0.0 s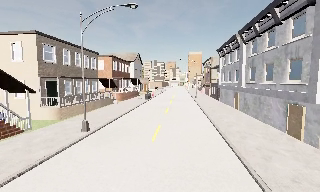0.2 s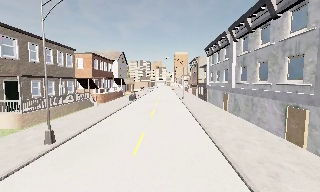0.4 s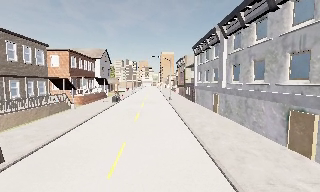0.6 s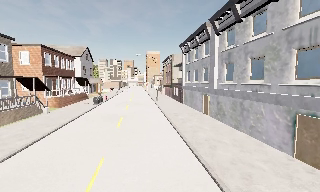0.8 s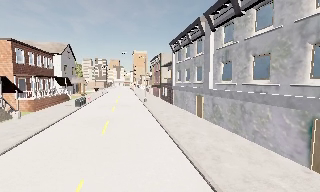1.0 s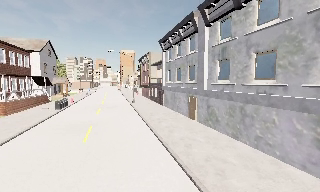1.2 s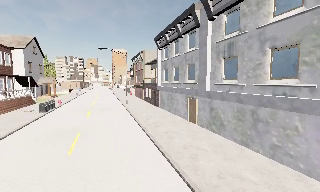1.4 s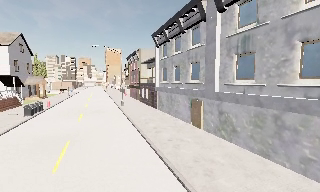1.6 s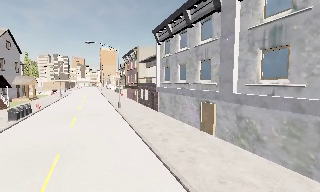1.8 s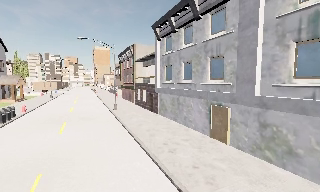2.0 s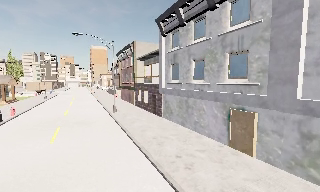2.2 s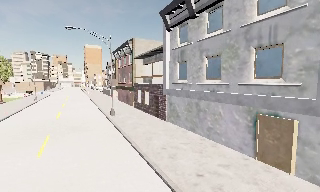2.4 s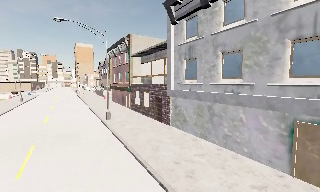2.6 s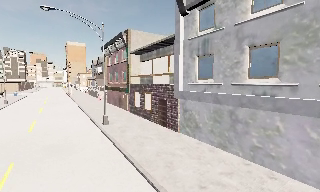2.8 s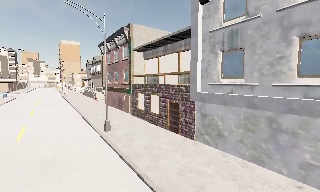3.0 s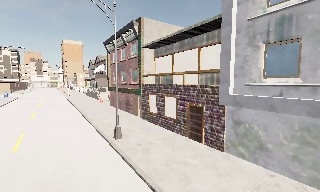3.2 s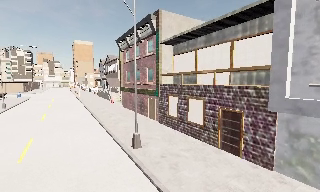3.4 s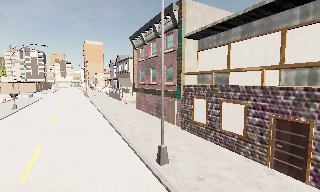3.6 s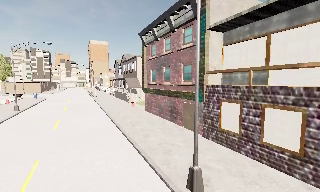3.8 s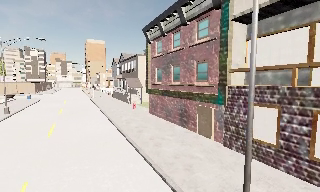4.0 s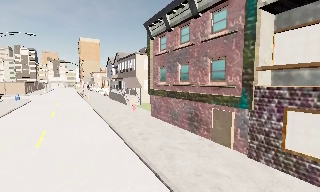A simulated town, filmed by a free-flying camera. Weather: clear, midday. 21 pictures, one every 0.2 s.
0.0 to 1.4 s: The scene slides to the left, as the camera pans about 30 degrees to its right. It travels forward, about 10 m, so what stands in front looms larger.
1.4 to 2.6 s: The camera pans to its right, which is clockwise from overhead, by about 10 degrees. It travels forward and to its left, about 10 m, so what stands in front looms larger.
2.6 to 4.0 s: The camera travels forward and to its left, about 12 m, so what stands in front looms larger.
The film runs forward here.
